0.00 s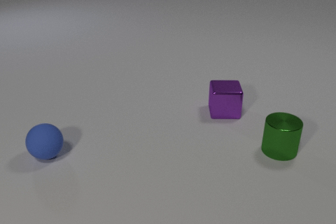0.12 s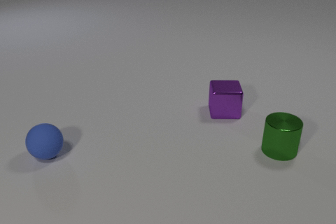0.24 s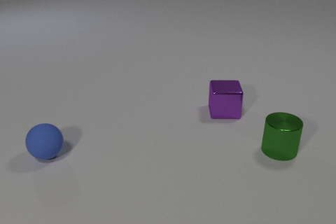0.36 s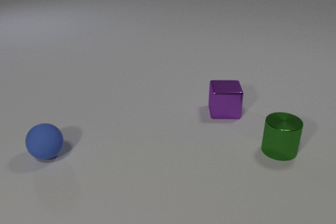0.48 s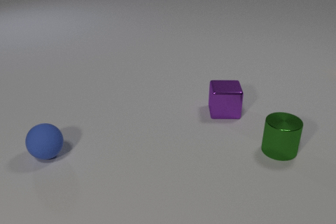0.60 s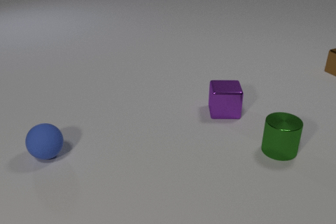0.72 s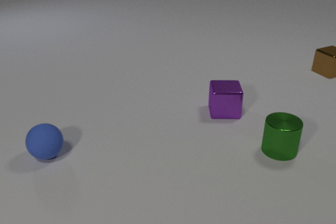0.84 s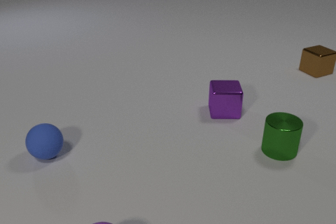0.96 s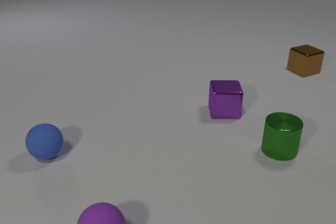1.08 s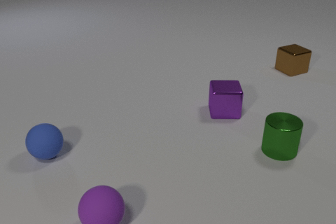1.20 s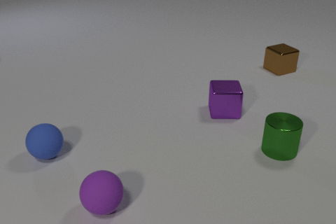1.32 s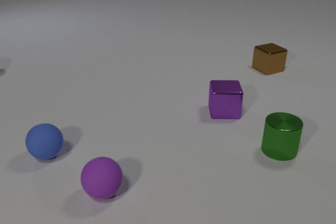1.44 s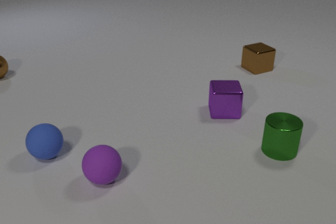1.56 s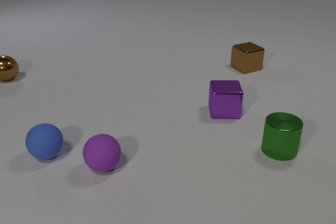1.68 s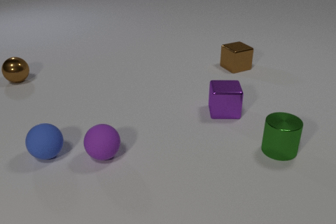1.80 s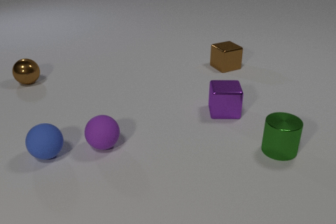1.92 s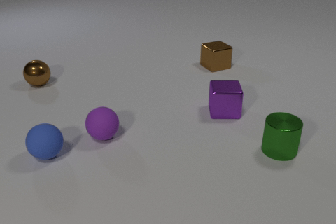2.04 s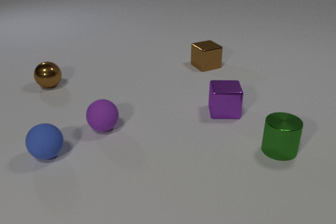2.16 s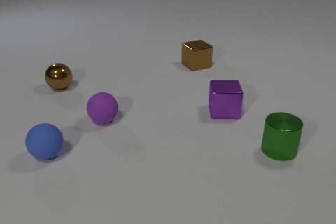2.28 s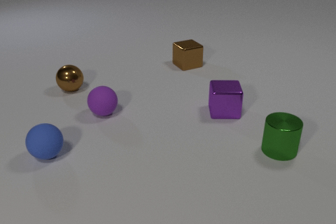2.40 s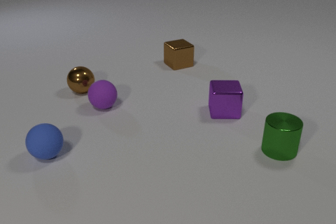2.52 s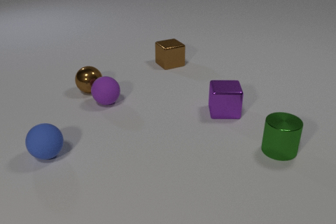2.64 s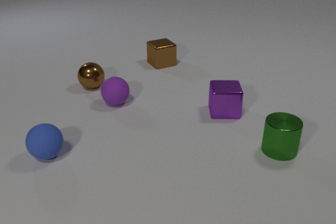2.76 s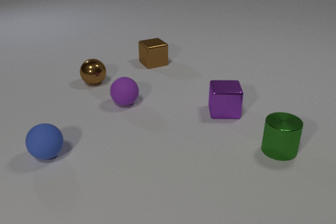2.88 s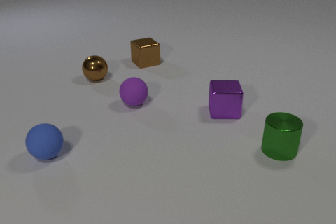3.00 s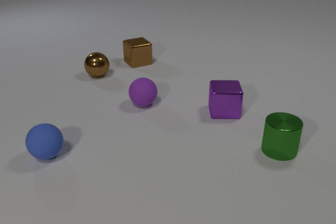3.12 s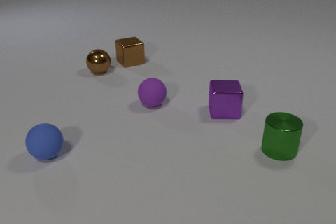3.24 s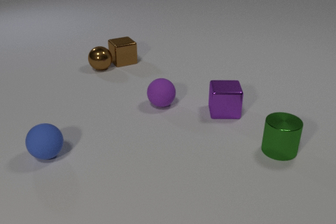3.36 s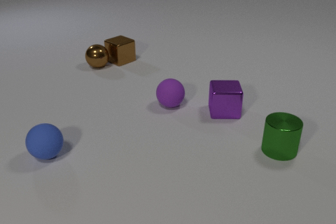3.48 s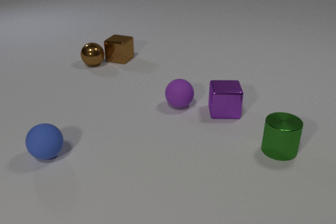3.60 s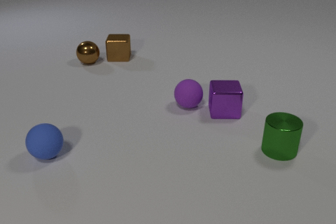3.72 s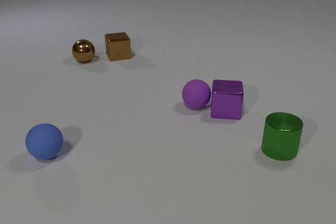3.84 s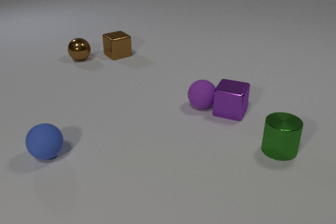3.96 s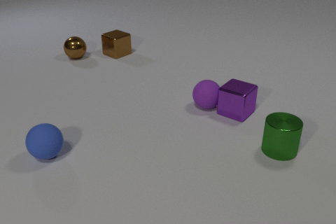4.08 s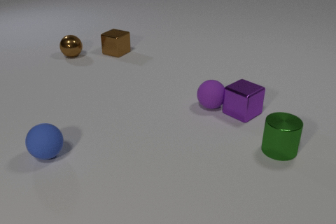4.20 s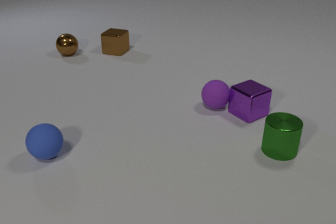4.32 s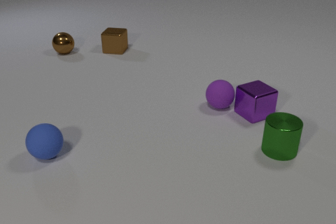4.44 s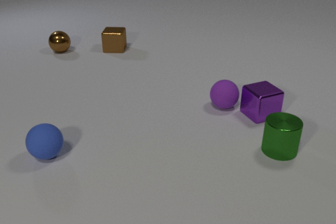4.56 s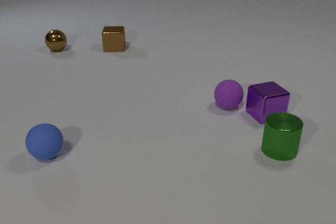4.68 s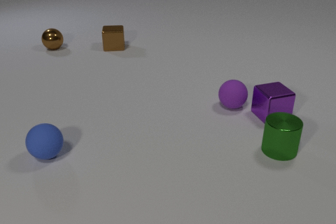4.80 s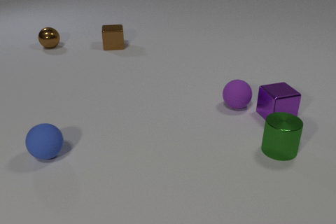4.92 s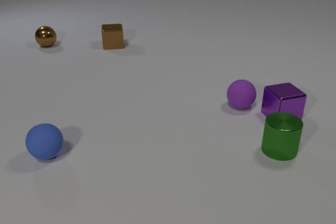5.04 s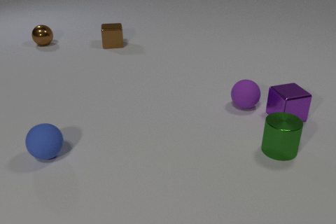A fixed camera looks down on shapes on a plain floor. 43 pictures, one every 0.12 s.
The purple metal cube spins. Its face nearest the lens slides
to the left.
The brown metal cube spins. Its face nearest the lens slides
to the right.
0.00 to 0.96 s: The purple rubber sphere comes in at the bottom edge, rolls away from the camera. The brown metal cube comes in at the right edge, slides to the left.
0.96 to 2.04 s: The purple rubber sphere rolls away from the camera. The brown metal sphere comes in at the left edge, rolls to the right and toward the camera. The brown metal cube slides to the left.
2.04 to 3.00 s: The purple rubber sphere rolls away from the camera and to the right. The brown metal sphere rolls to the right. The brown metal cube slides to the left. The purple rubber sphere and the brown metal sphere collide.
3.00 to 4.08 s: The purple rubber sphere rolls to the right. The brown metal sphere rolls away from the camera and to the left. The purple metal cube slides to the right, spins so that its near face slides to the left, clockwise seen from above. The brown metal cube slides away from the camera and to the left, spins so that its near face slides to the right, counterclockwise seen from above. The brown metal sphere and the brown metal cube collide. The purple rubber sphere and the purple metal cube collide.
4.08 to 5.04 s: The purple rubber sphere rolls to the right. The brown metal sphere rolls away from the camera and to the left. The purple metal cube slides to the right, spins clockwise seen from above by about 30 degrees, its near face sliding to the left. The brown metal cube slides away from the camera, spins counterclockwise seen from above by about 45 degrees, its near face sliding to the right.
What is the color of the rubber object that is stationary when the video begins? blue.
What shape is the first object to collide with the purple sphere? sphere.
What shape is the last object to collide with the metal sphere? cube.
